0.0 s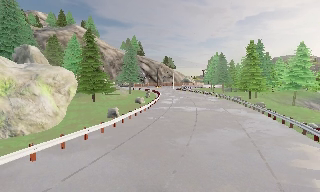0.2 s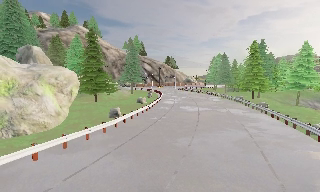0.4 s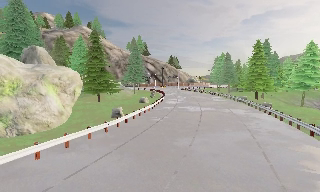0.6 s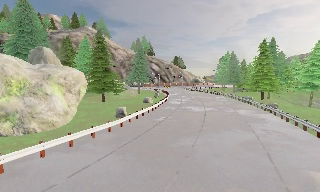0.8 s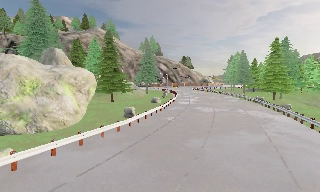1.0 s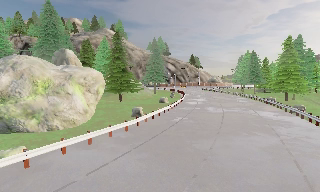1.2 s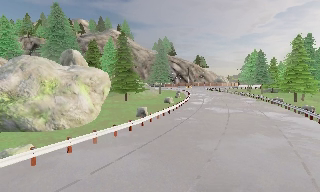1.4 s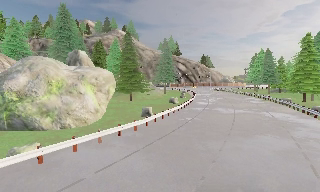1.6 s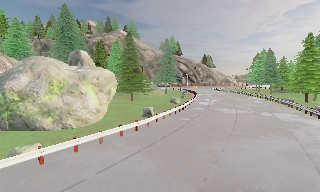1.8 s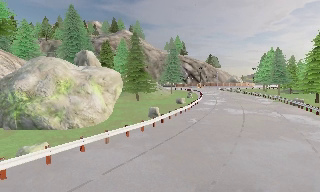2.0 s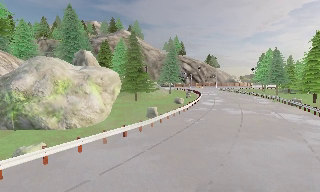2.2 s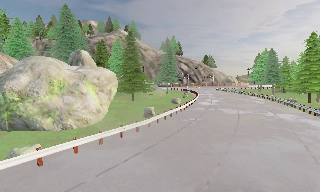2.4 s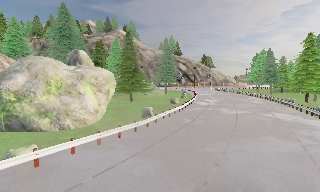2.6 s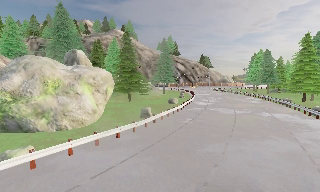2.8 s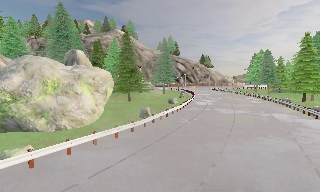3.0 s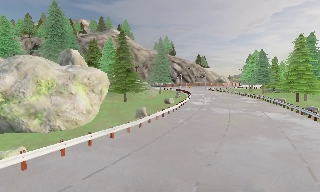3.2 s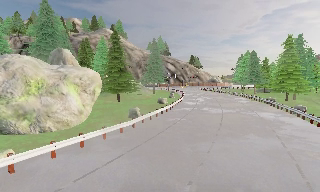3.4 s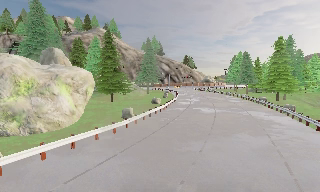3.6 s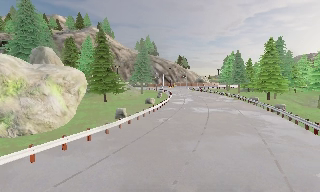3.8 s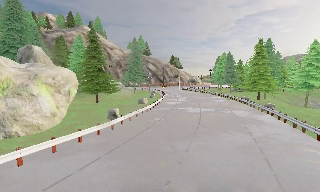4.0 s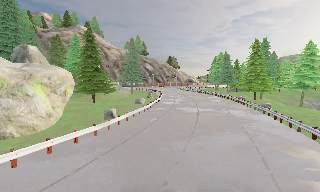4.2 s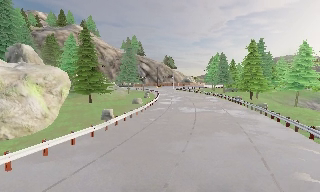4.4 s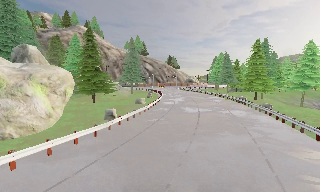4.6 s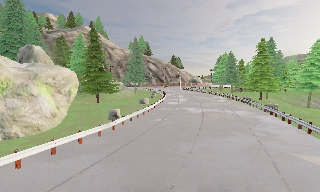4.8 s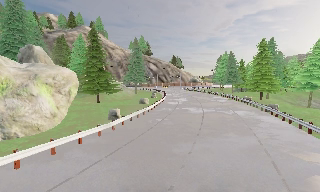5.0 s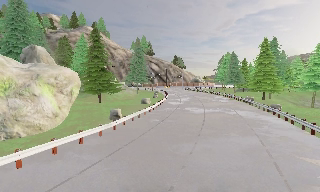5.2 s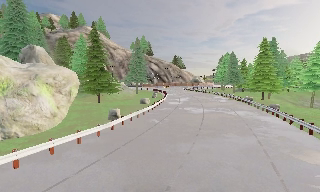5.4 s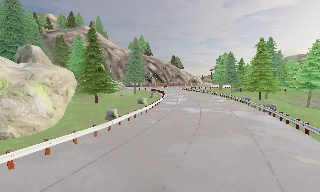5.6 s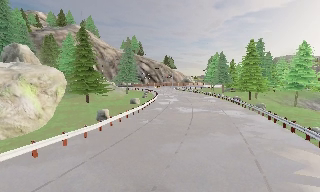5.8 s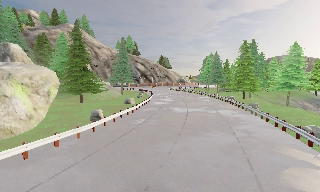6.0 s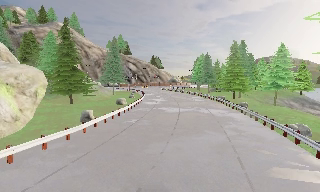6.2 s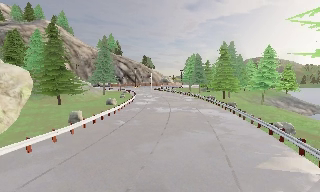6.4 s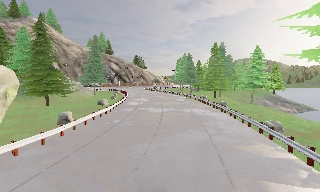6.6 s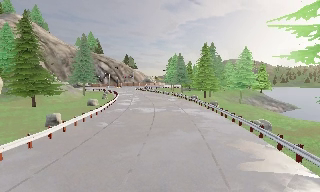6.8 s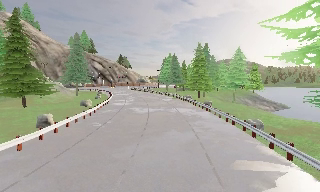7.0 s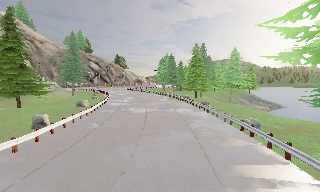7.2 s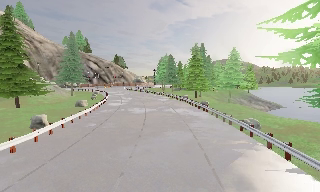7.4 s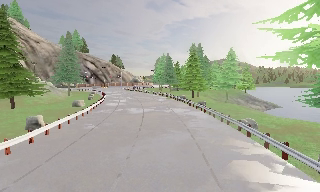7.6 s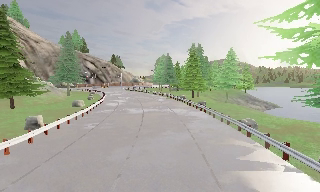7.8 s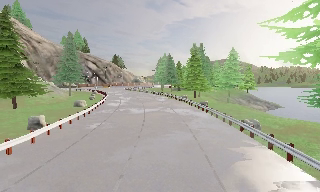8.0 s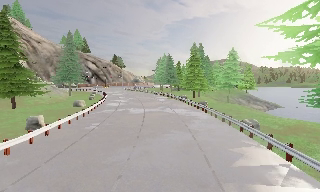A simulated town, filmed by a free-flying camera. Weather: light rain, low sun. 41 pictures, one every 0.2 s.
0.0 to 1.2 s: The scene slides to the right, as the camera pans about 10 degrees to its left.
1.2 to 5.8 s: The camera swings to its right by about 10 degrees, and the scene slides to the left. It travels to its right and forward, about 1 m, so close, fixed things drift to the left.
5.8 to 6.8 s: The camera pans to its right, which is clockwise from overhead, by about 15 degrees.
6.8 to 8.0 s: The camera shifts only a little, or ends up much as it began.
The film runs forward here.
